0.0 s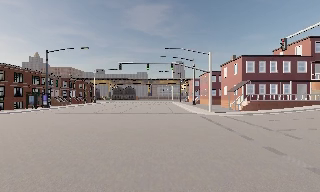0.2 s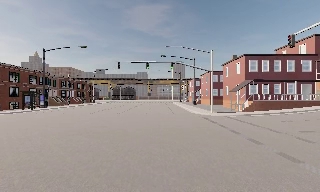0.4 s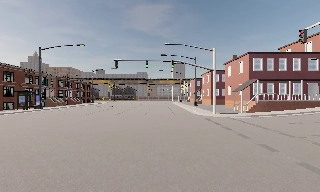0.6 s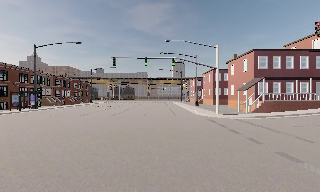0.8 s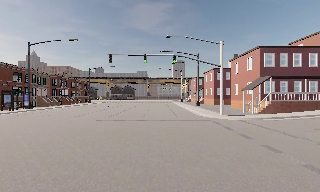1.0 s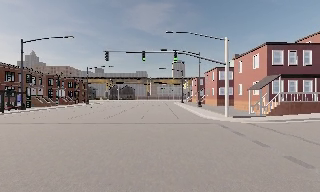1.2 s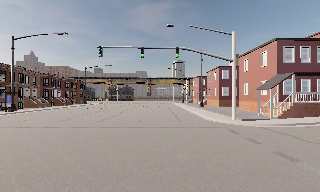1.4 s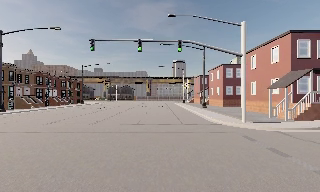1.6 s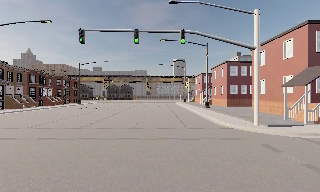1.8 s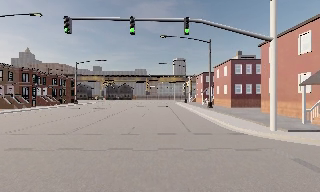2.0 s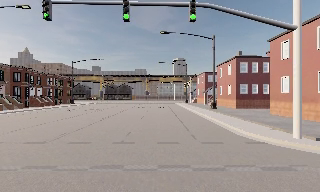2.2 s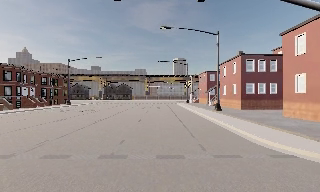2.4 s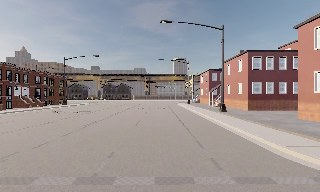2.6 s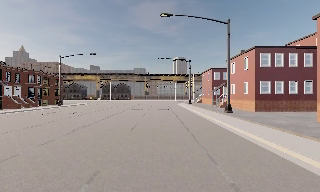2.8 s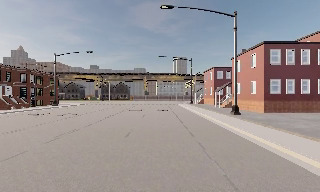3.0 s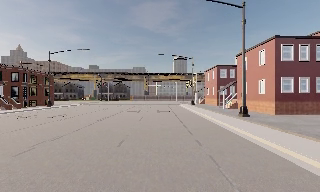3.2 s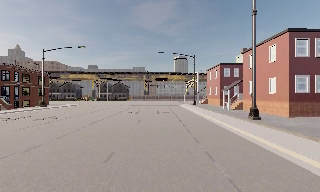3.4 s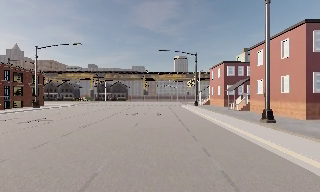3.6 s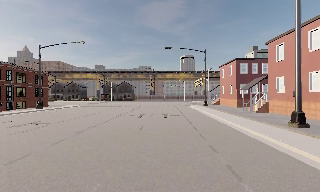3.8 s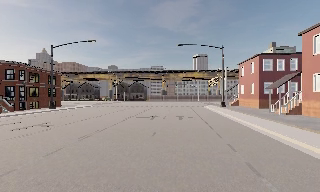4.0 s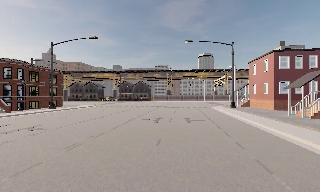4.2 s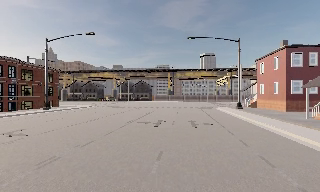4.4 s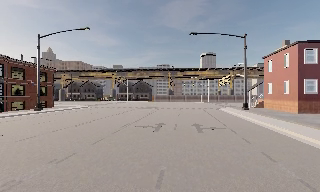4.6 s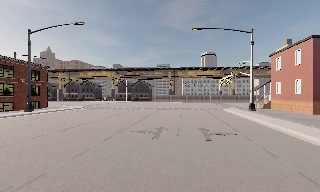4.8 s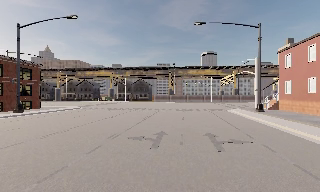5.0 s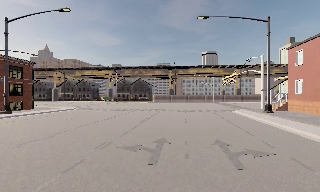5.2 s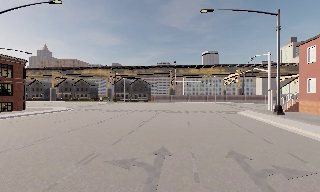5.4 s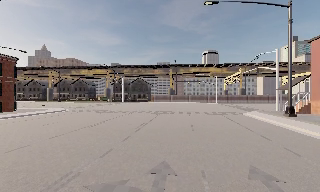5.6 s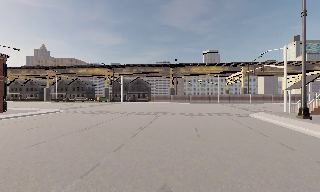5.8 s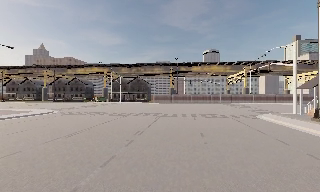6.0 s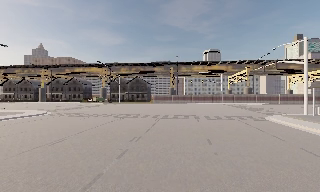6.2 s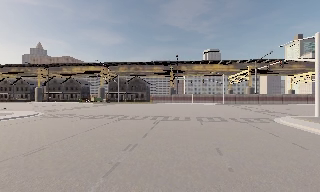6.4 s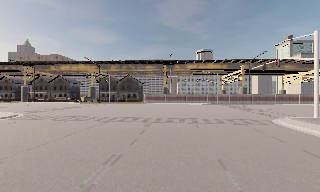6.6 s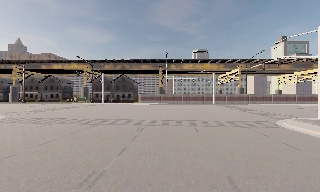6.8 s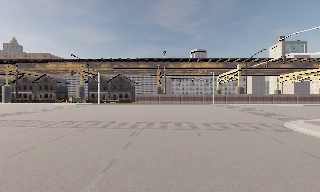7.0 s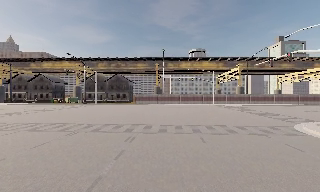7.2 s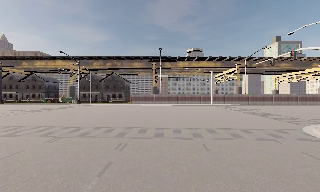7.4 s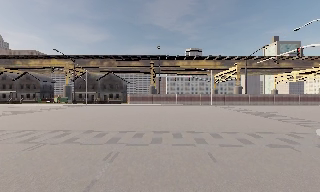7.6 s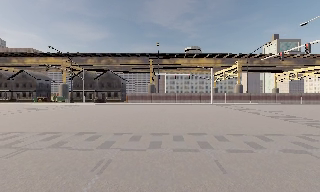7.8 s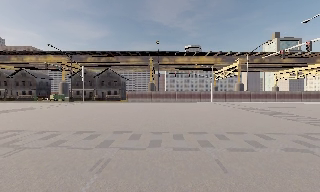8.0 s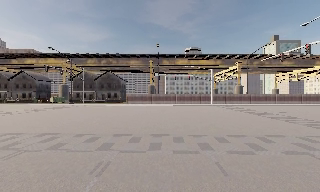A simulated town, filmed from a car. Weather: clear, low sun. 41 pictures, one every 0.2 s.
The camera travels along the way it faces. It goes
forward.
0.0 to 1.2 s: The camera travels forward, about 7 m, so what stands in front looms larger. It gains speed.
1.2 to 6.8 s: The camera travels forward, about 40 m, so what stands in front looms larger.
6.8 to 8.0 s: The camera travels forward, about 4 m, so what stands in front looms larger. It loses speed.
The film runs forward here.
